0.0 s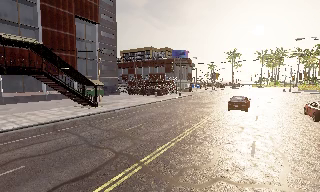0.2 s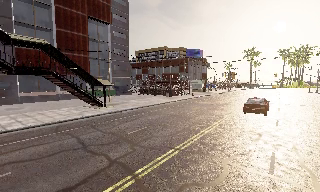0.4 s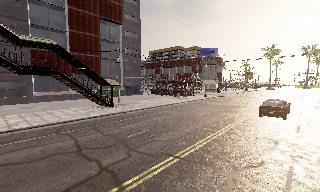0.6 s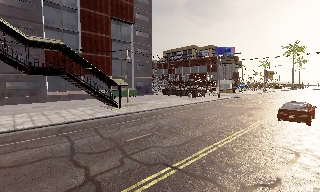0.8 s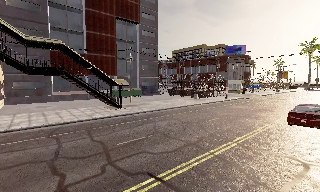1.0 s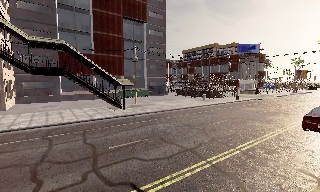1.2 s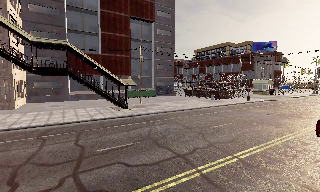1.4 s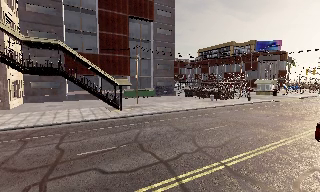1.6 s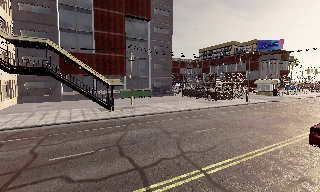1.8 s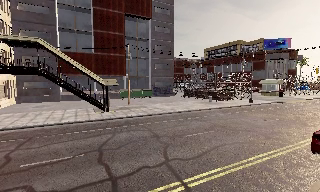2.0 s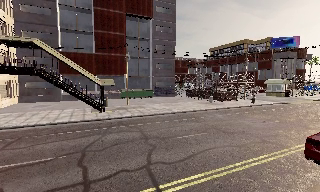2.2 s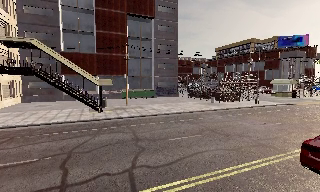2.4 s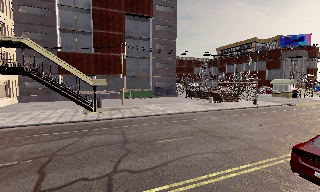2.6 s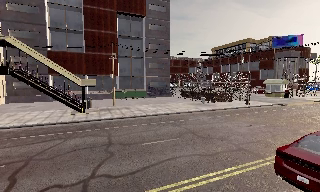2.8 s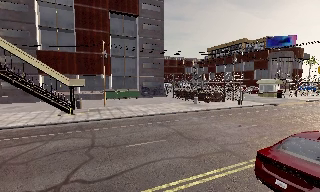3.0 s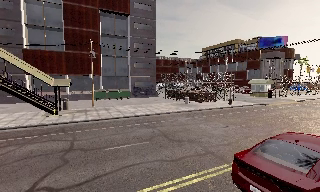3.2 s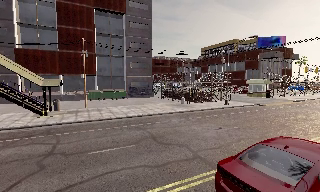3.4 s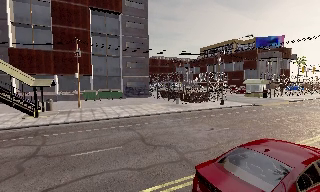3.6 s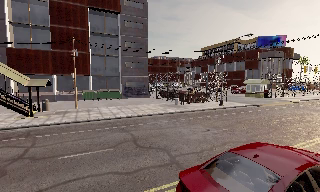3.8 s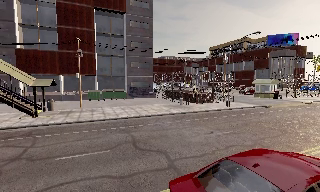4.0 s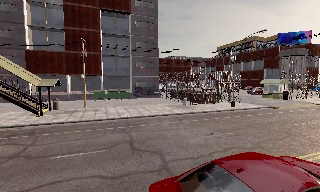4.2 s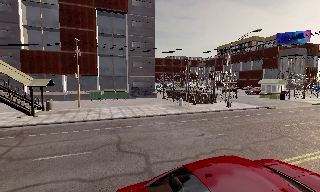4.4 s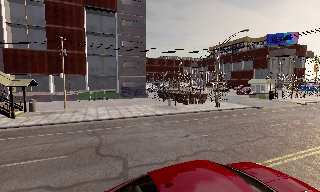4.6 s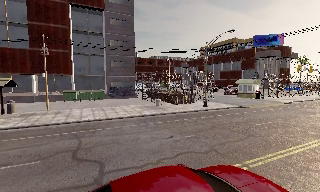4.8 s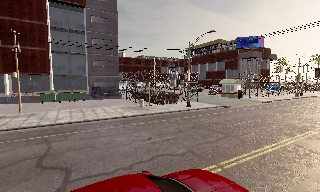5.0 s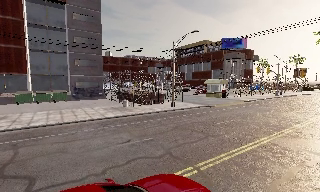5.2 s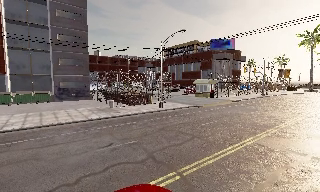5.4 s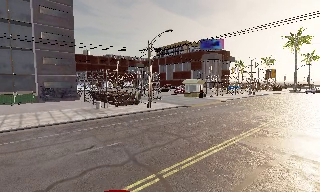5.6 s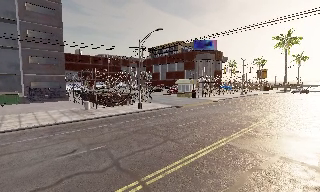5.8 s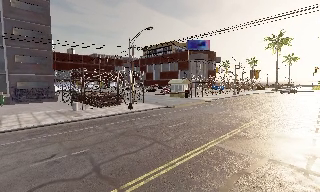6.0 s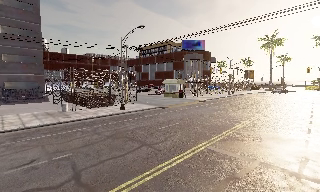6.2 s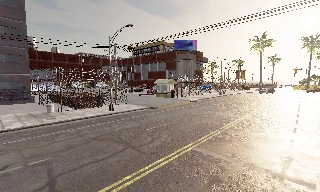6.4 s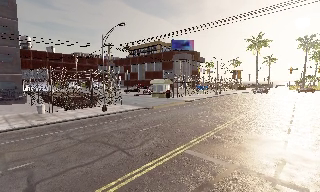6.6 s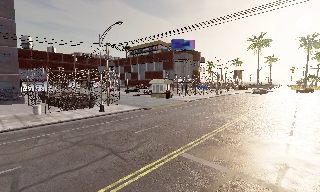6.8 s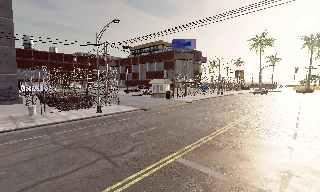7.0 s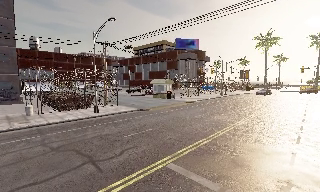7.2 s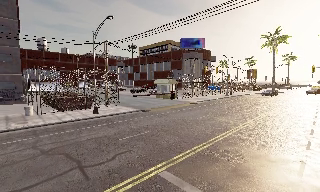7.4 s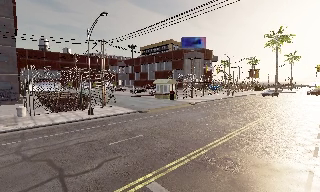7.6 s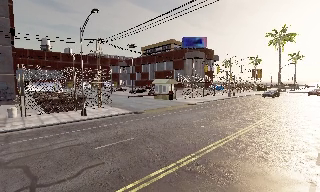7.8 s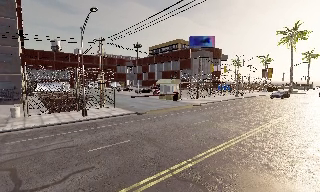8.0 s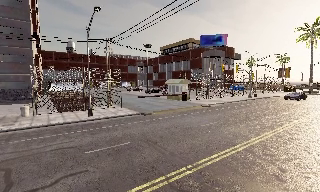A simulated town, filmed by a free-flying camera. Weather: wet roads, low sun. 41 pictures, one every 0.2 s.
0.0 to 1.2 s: The camera pans to its left, which is counterclockwise from overhead, by about 25 degrees. It travels to its right and forward, about 6 m.
1.2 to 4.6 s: The camera travels to its right and forward, about 12 m, so close, fixed things drift to the left. It loses speed.
4.6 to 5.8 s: The scene slides to the left, as the camera pans about 20 degrees to its right. It travels to its right and forward, about 3 m, so close, fixed things drift to the left.
5.8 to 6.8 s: The camera travels to its right and forward, about 2.5 m, so close, fixed things drift to the left.
6.8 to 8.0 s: The camera pans to its left, which is counterclockwise from overhead, by about 10 degrees. It travels to its right and forward, about 4 m.
The film runs forward here.
